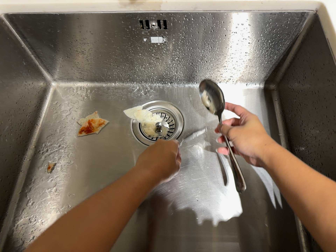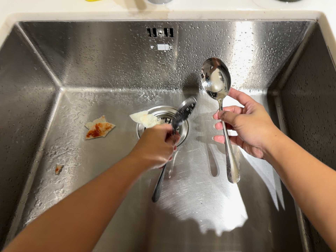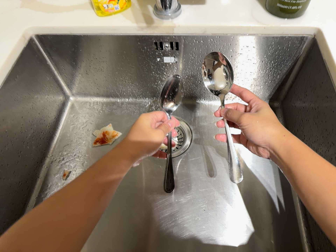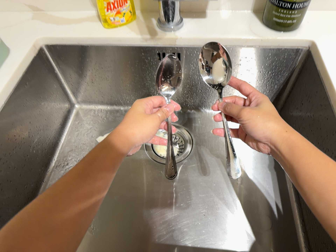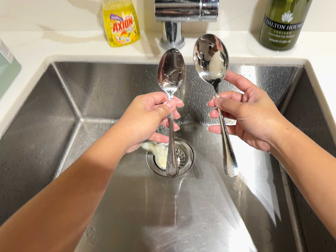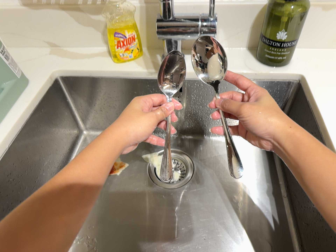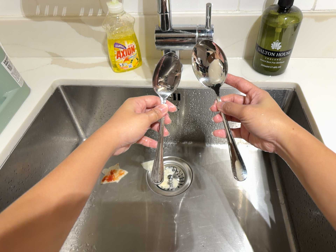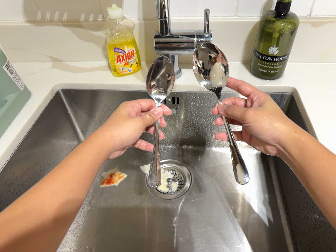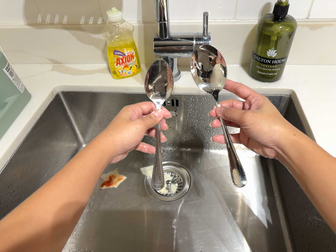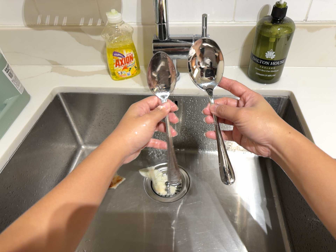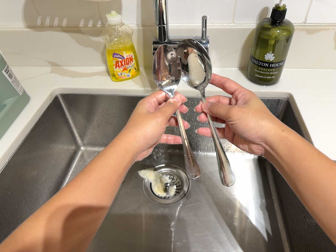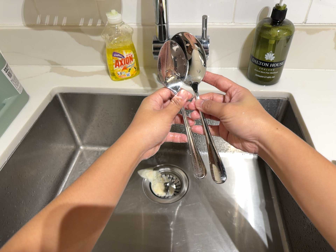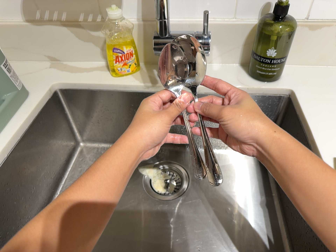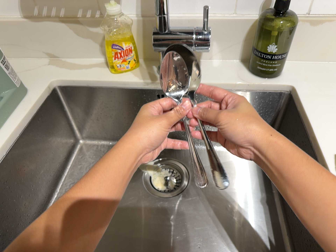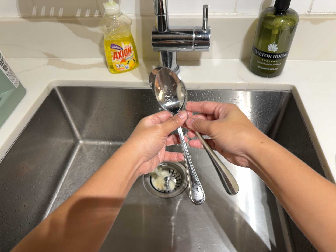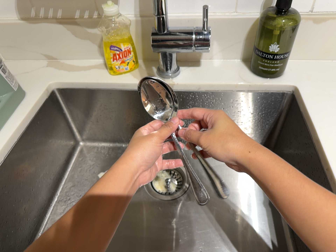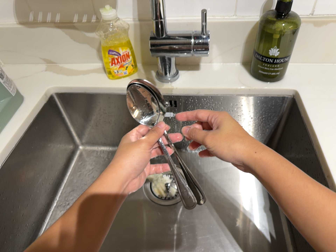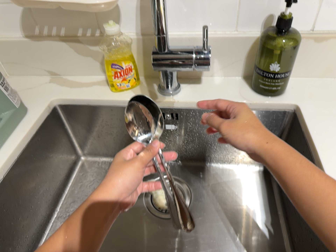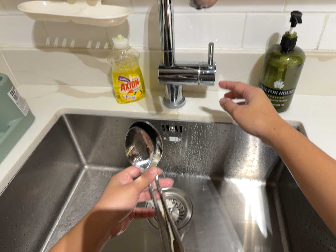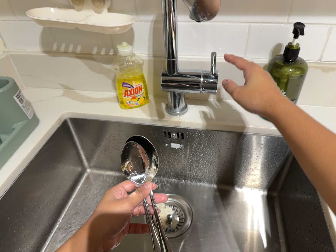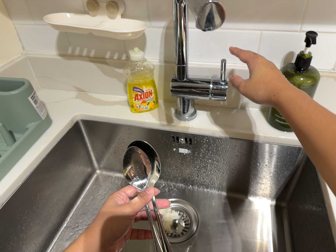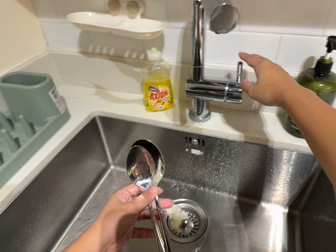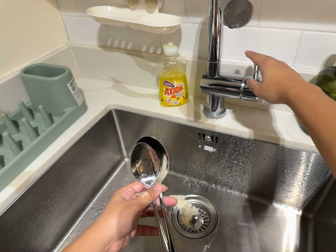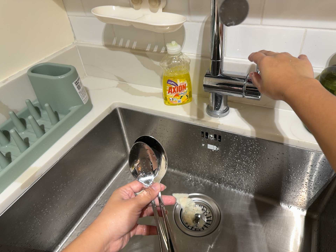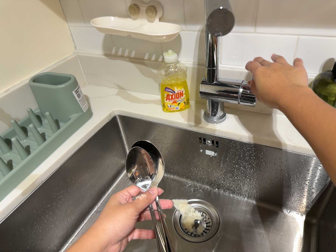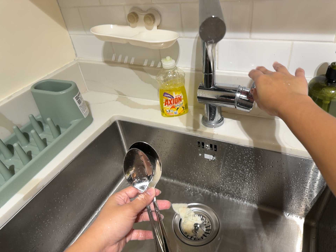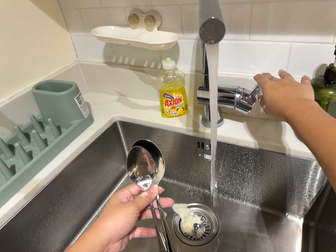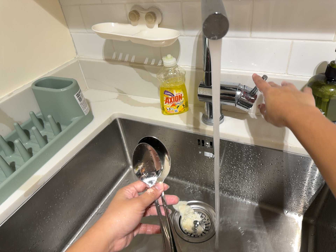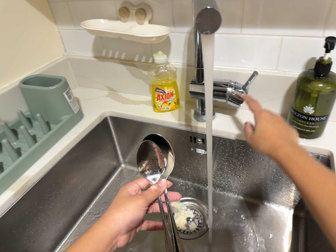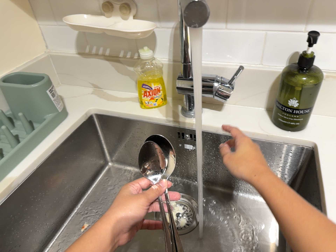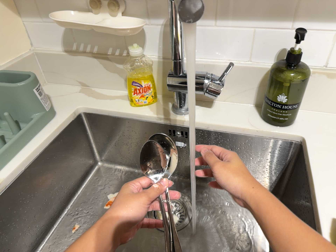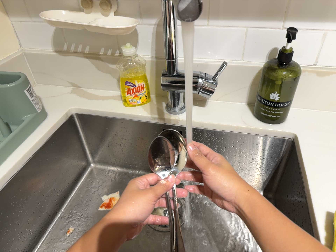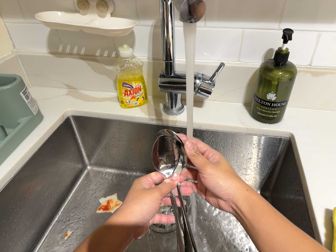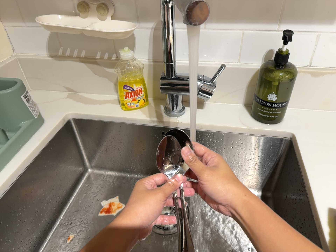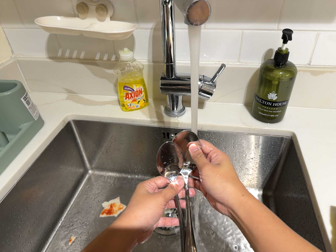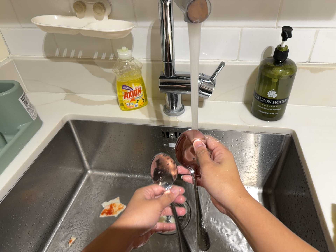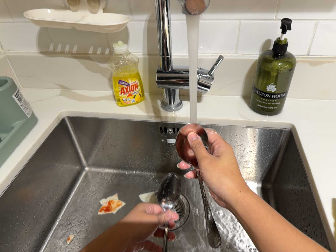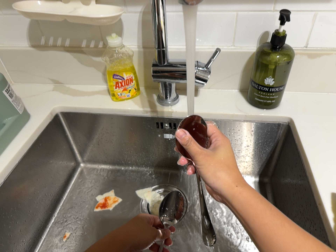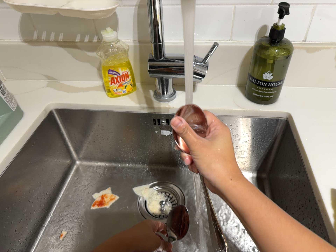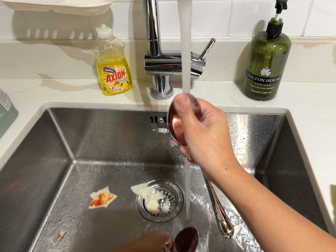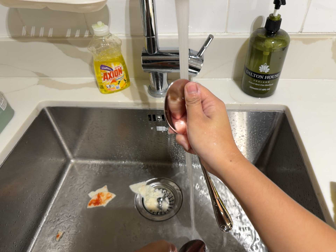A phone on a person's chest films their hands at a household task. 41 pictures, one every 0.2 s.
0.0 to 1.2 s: The camera travels backward, about 10 cm, so what stands in front gets smaller. Its aim tips toward the top of its view by about 15 degrees, and the scene shifts downward.
1.2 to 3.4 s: The camera shifts only a little, or ends up much as it began.
3.4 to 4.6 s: The scene slides to the right, as the camera pans about 15 degrees to its left. It rolls about its line of sight by about 10 degrees, and the scene rotates clockwise.
4.6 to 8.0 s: The camera swings to its right by about 15 degrees, and the scene slides to the left. It travels to its left, about 6 cm. It rolls about its line of sight by about 10 degrees, and the scene rotates counterclockwise.
The film runs forward here.
